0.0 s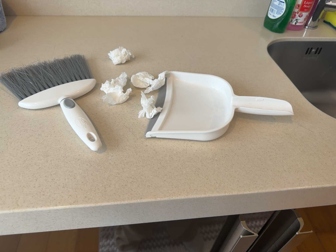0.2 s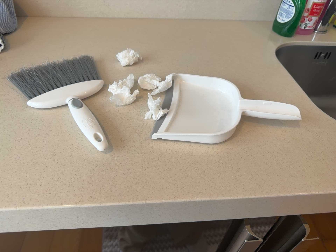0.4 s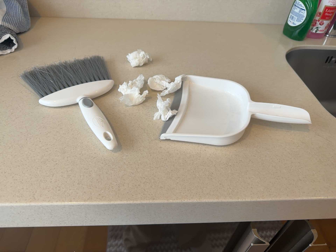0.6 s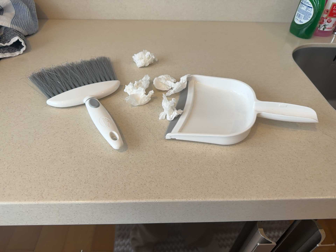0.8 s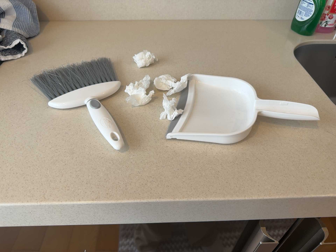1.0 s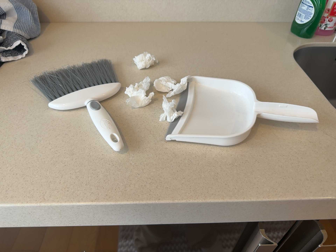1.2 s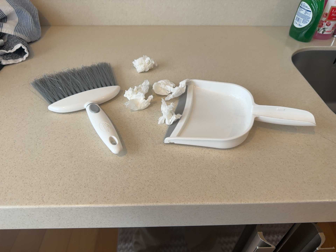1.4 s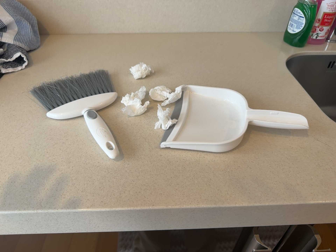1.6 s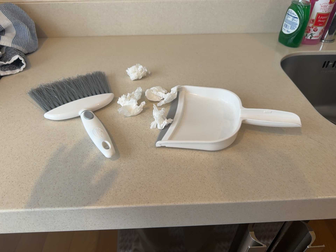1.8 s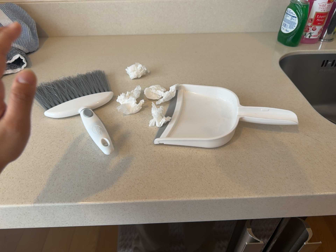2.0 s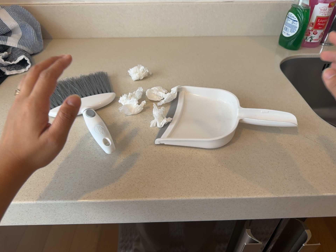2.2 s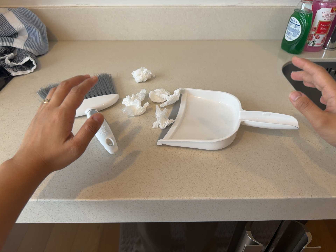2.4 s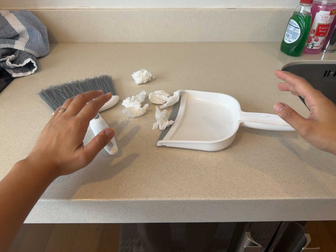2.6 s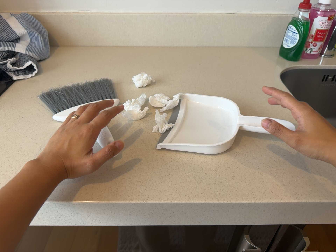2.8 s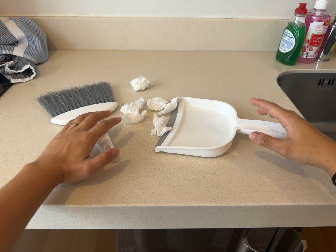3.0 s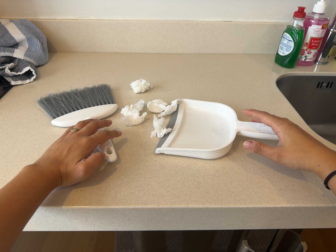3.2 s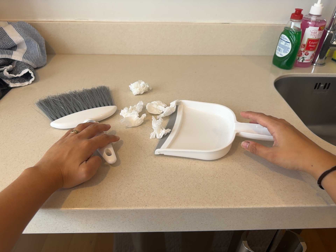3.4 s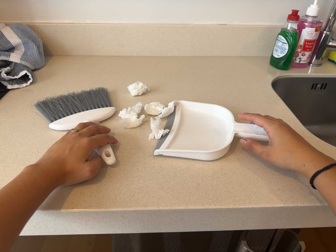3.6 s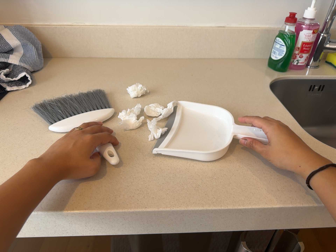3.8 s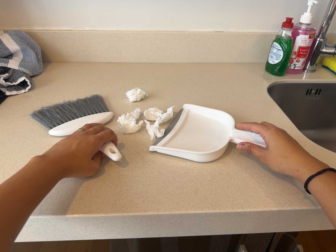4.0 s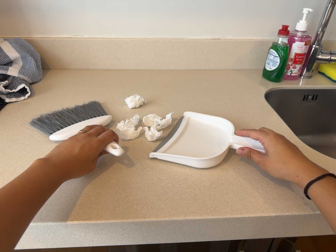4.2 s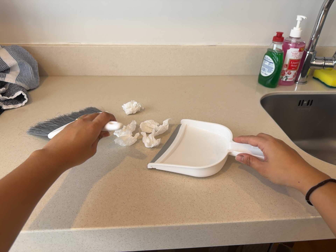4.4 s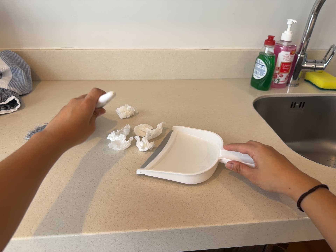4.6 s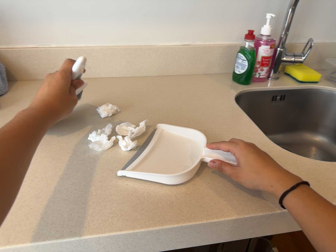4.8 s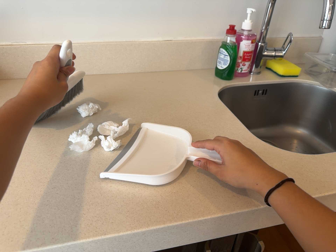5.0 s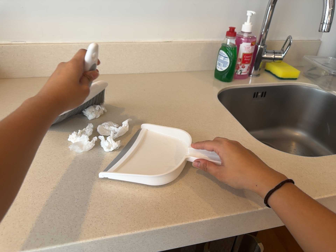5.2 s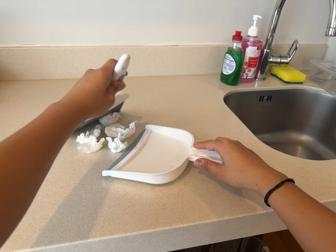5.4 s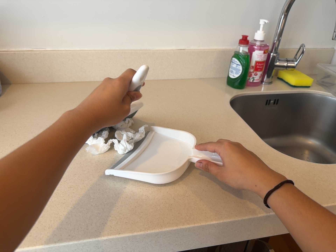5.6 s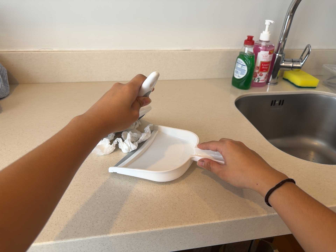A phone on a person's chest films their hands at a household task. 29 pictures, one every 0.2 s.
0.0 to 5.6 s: The camera travels backward, about 7 cm, so what stands in front gets smaller. Its aim tips toward the top of its view by about 15 degrees, and the scene shifts downward.
The film runs forward here.
